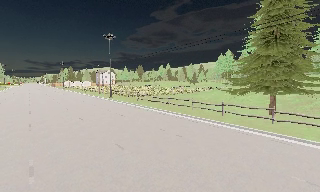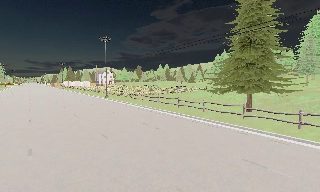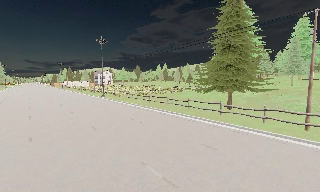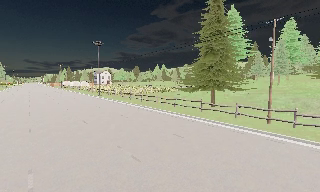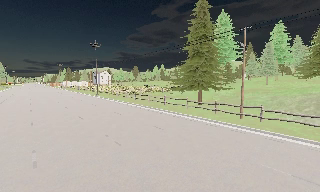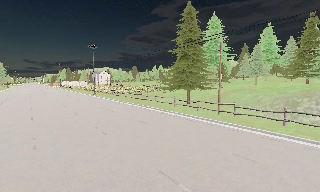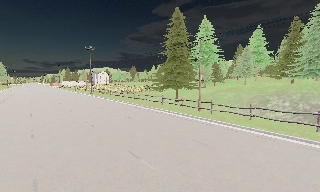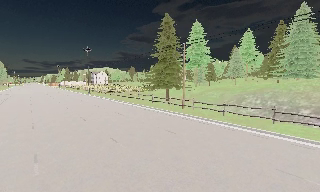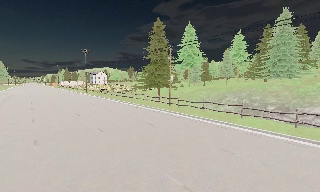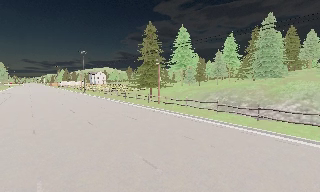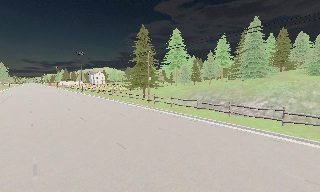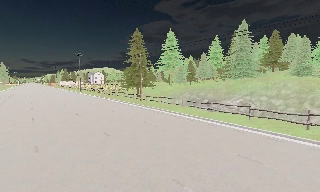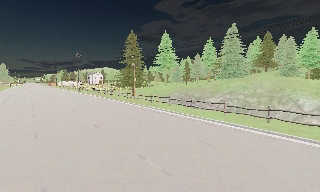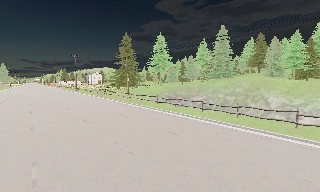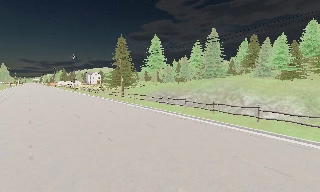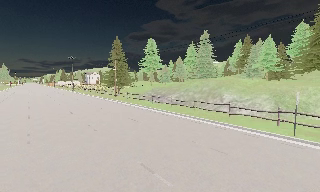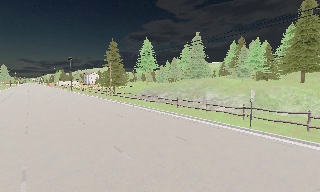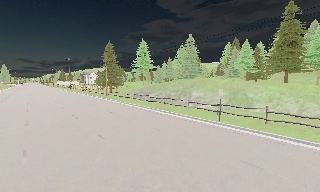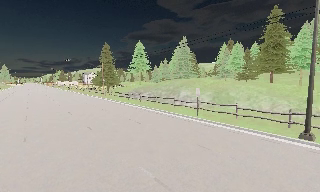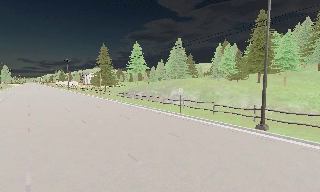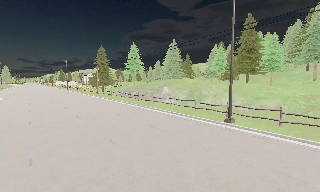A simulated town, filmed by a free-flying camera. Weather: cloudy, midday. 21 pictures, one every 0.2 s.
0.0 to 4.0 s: The camera travels backward and to its right, about 45 m, so what stands in front gets smaller.
The film runs backward here.
